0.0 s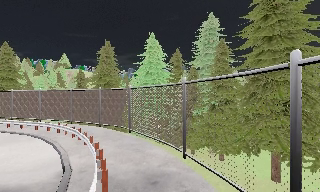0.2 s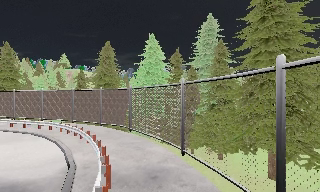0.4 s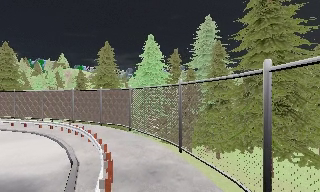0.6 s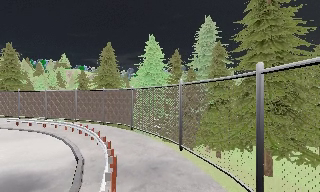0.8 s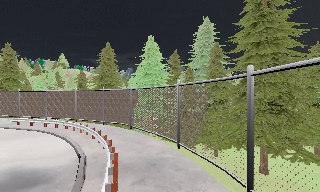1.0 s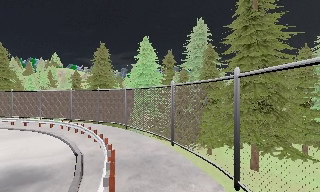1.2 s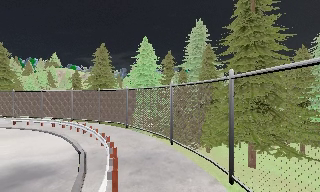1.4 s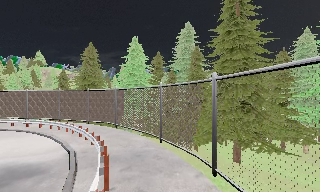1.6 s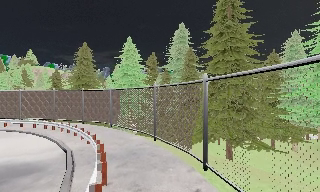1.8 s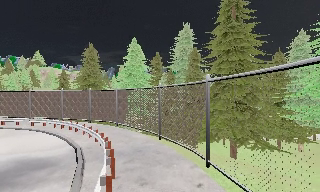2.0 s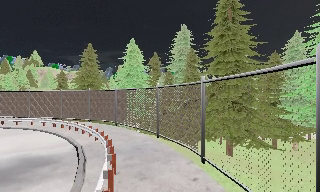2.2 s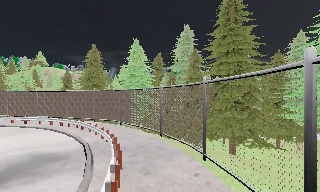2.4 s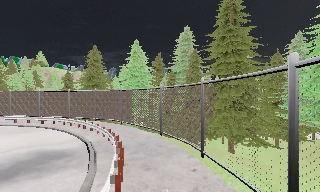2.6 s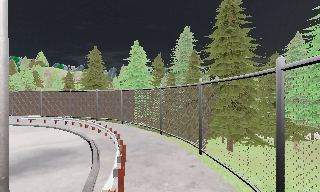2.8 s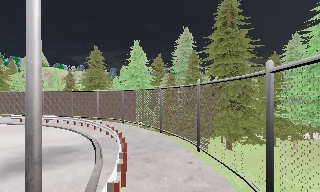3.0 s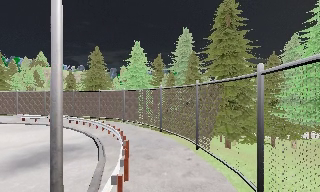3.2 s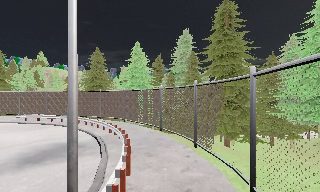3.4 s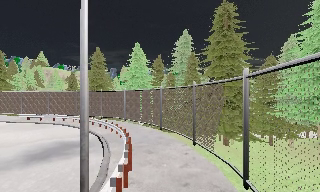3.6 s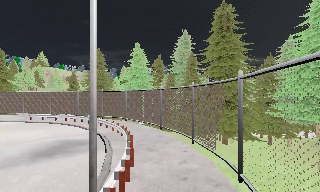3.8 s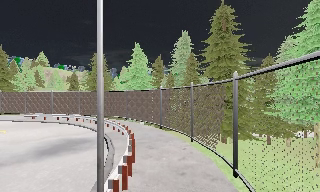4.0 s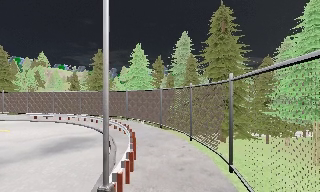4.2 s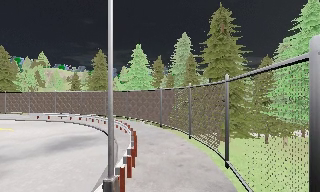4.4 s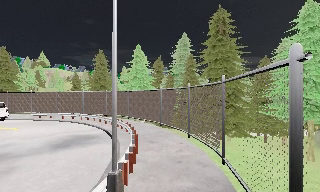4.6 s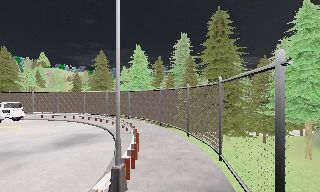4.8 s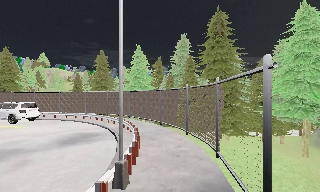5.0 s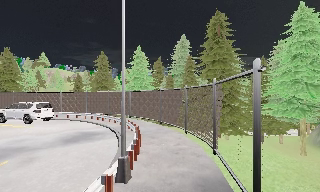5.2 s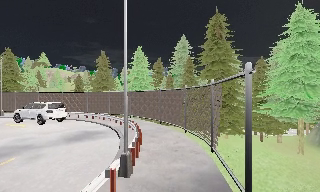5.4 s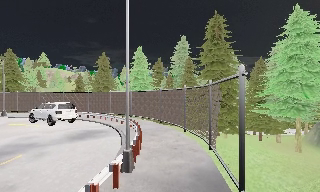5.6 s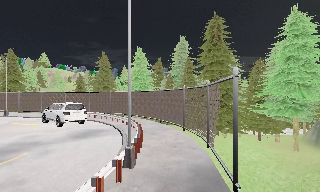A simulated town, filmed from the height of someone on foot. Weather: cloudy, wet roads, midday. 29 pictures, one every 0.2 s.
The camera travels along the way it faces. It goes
backward.
0.0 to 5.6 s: The camera travels backward, about 9 m, so what stands in front gets smaller.
The film runs backward here.
